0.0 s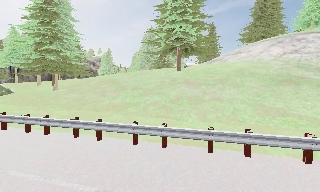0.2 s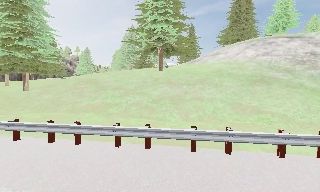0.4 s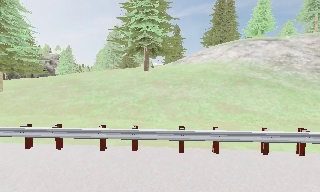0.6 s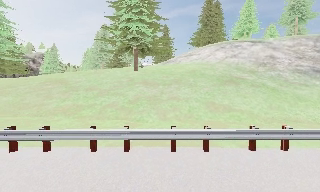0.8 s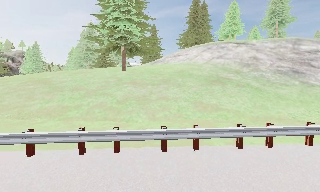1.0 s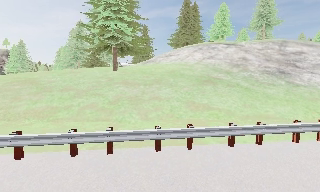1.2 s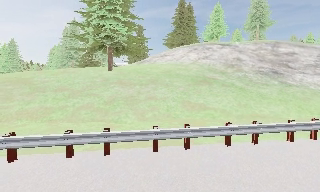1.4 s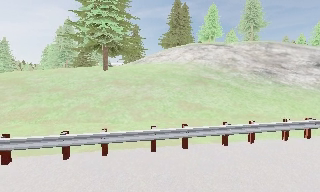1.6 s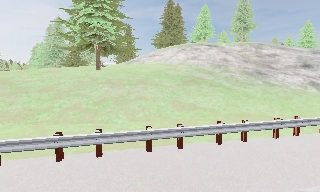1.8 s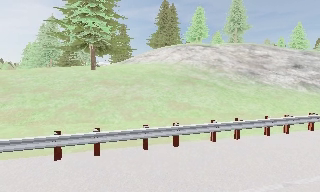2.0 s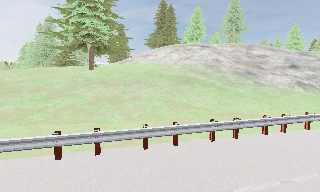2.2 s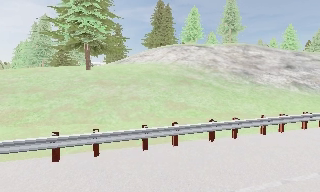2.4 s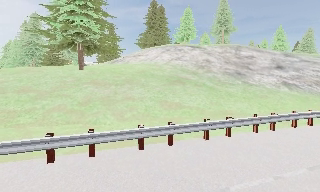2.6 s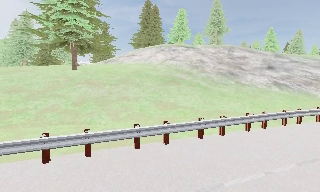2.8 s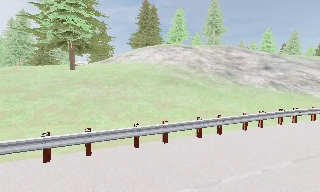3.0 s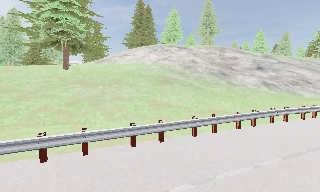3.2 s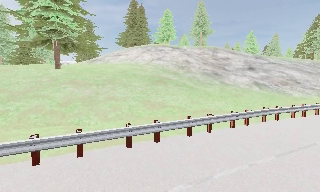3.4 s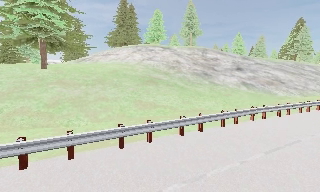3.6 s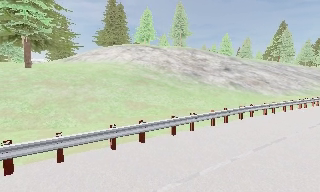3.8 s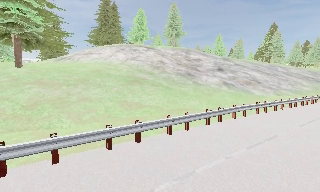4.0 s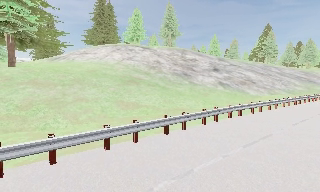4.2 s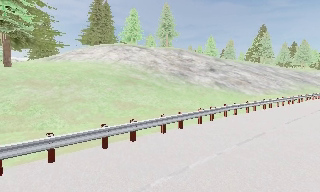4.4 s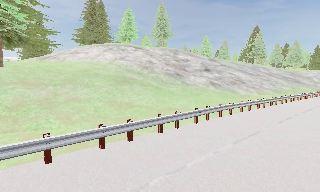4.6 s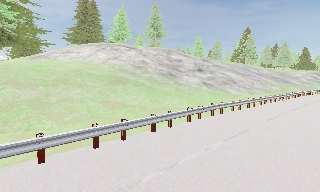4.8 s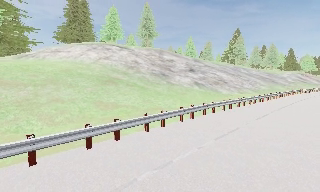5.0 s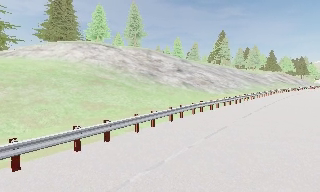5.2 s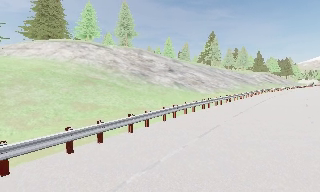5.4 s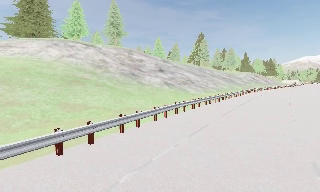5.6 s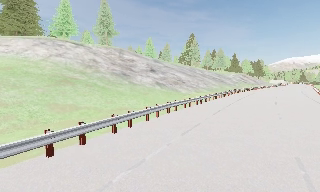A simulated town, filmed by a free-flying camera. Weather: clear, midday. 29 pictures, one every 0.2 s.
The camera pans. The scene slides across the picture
to the left.
The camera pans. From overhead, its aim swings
clockwise.
0.0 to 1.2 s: The camera pans to its right, which is clockwise from overhead, by about 25 degrees.
1.2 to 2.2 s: The camera shifts only a little, or ends up much as it began.
2.2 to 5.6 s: The scene slides to the left, as the camera pans about 40 degrees to its right. It travels to its left and backward, about 1 m.
The film runs backward here.
